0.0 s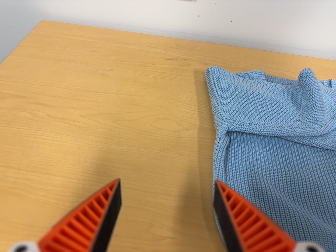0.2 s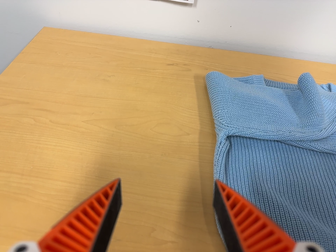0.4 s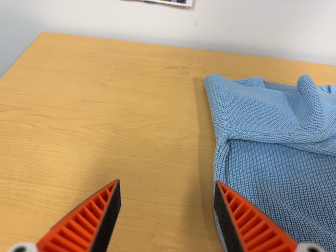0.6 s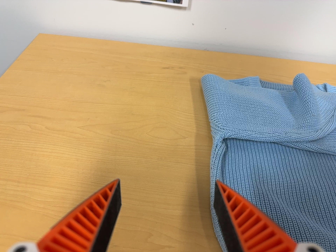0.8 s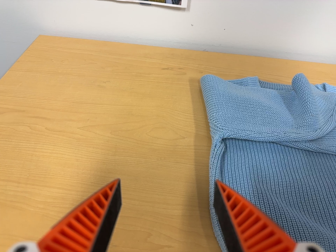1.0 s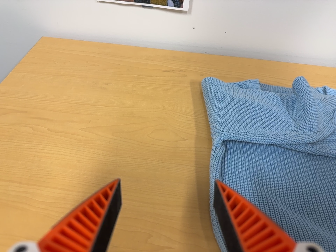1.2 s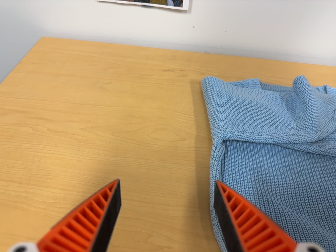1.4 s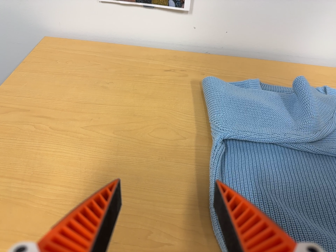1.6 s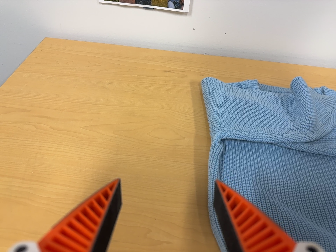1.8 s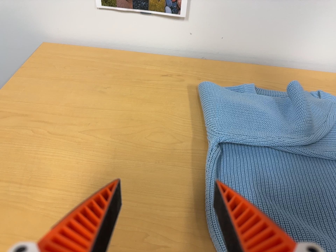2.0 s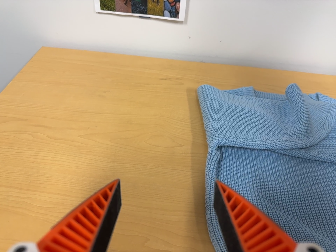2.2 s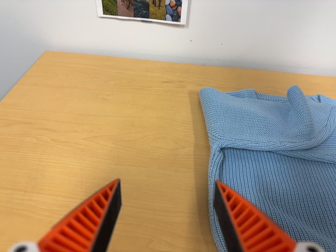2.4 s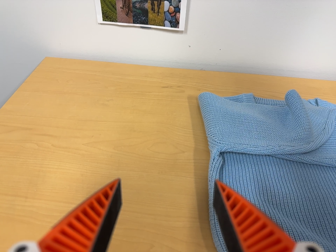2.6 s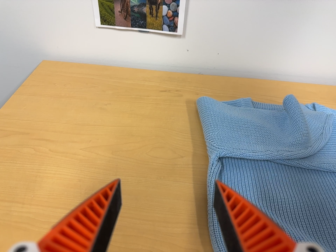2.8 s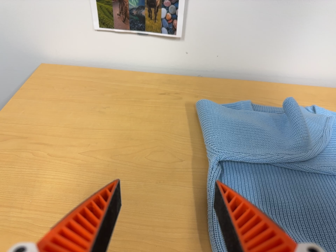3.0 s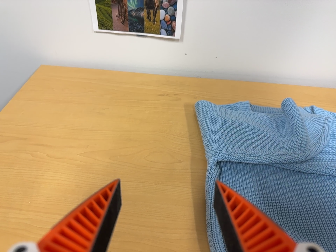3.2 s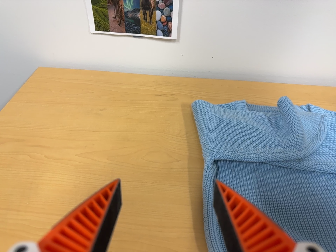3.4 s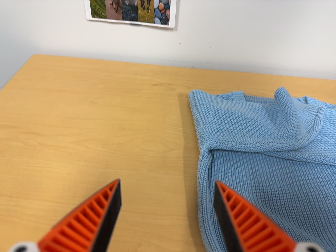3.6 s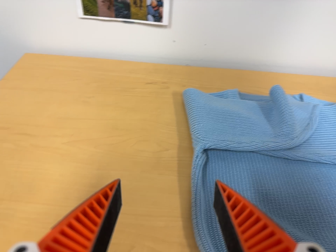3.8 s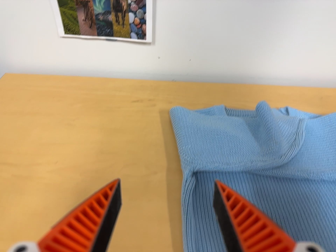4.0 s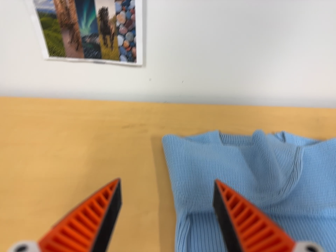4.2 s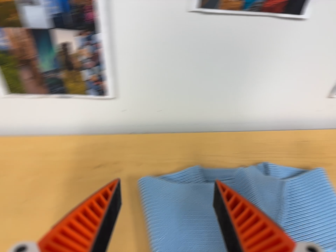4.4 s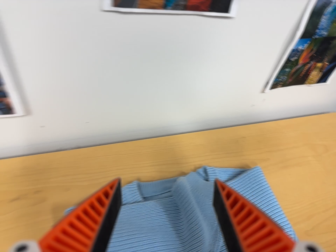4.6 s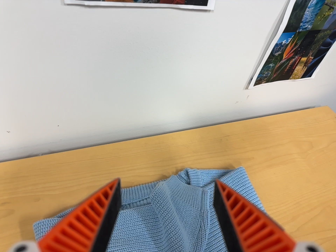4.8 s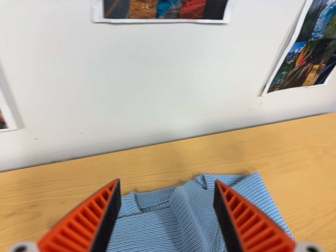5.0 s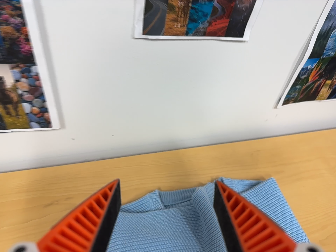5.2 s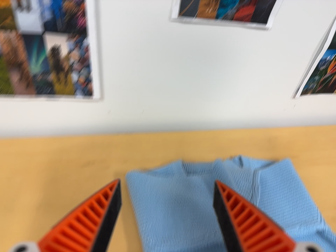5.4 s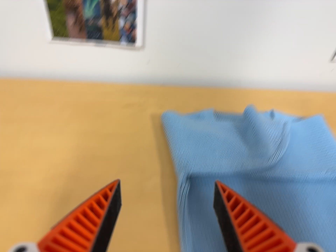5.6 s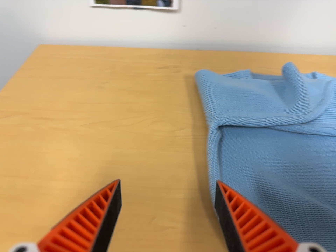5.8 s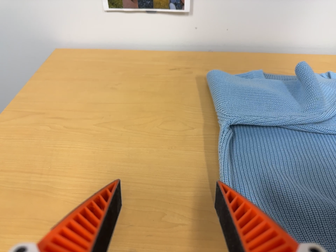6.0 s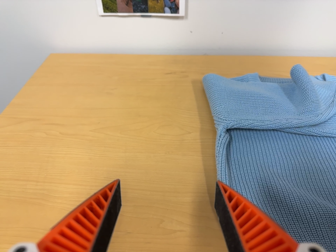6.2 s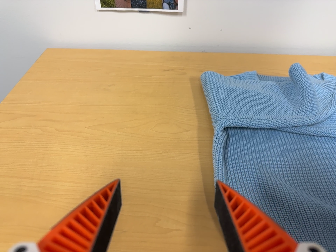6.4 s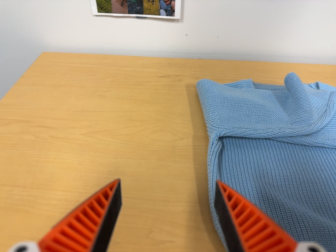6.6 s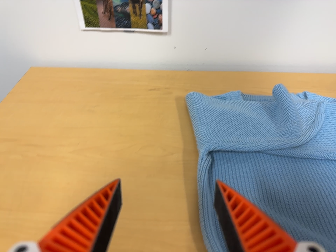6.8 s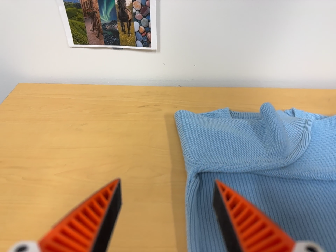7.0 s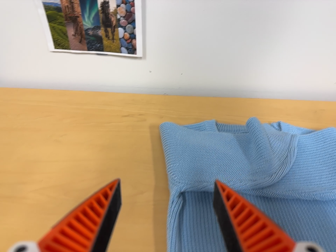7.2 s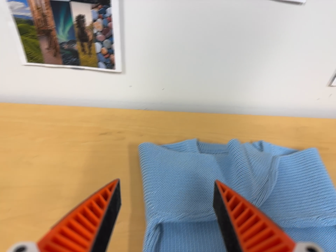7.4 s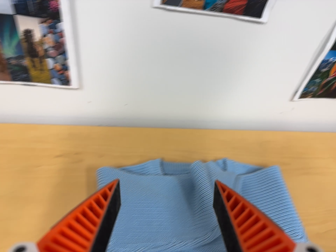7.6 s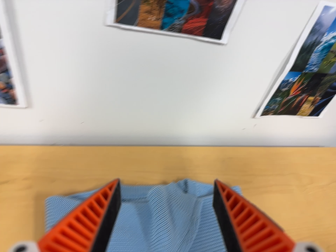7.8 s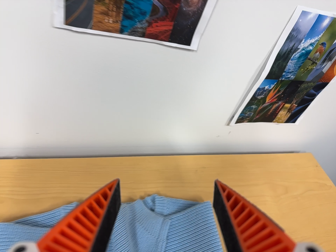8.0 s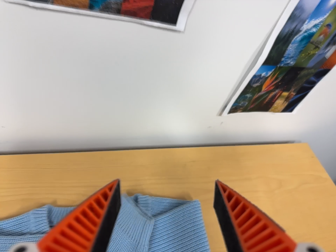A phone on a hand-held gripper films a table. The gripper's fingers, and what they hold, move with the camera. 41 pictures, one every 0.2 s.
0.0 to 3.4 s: The camera shifts only a little, or ends up much as it began.
3.4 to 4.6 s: The scene slides to the left, as the camera pans about 20 degrees to its right. It travels toward the top of its view and forward, about 30 cm, so close, fixed things drift downward. It rolls about its line of sight by about 15 degrees, and the scene rotates counterclockwise.
4.6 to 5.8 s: The scene slides to the right, as the camera pans about 25 degrees to its left. It travels toward the bottom of its view and backward, about 34 cm, so close, fixed things drift upward. It rolls about its line of sight by about 10 degrees, and the scene rotates clockwise.
5.8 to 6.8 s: The camera travels toward the top of its view, about 7 cm, so close, fixed things drift downward.
6.8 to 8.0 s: The camera pans to its right by about 20 degrees. It travels toward the top of its view, forward and to its right, about 32 cm, so close, fixed things drift downward. Its aim tips toward the bottom of its view by about 10 degrees.
The film runs backward here.
